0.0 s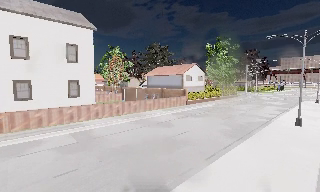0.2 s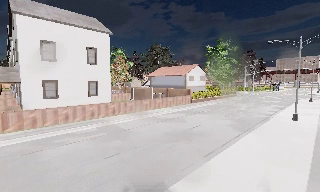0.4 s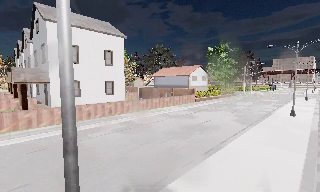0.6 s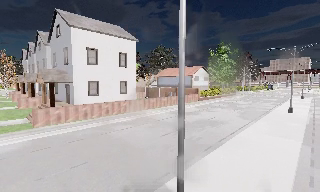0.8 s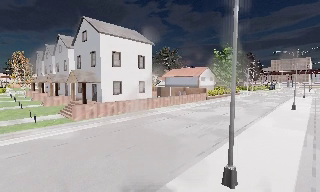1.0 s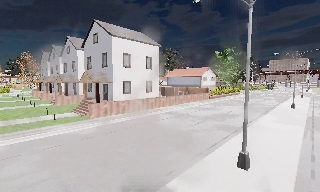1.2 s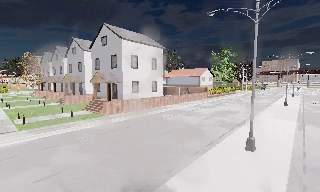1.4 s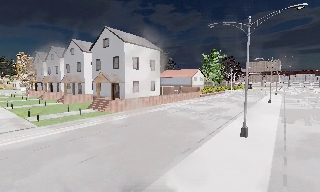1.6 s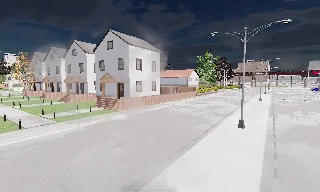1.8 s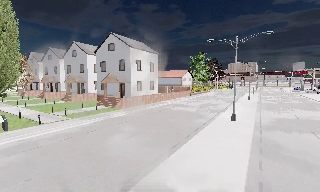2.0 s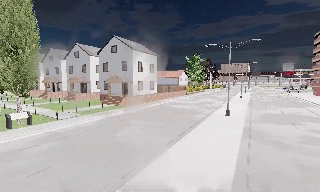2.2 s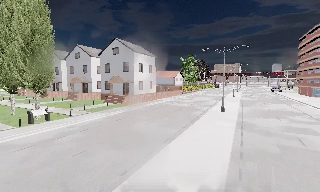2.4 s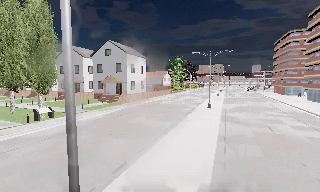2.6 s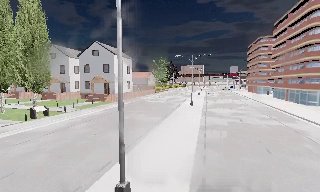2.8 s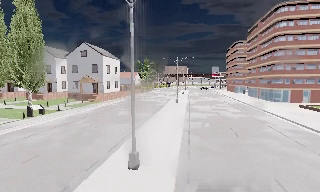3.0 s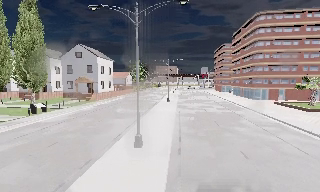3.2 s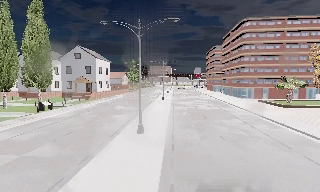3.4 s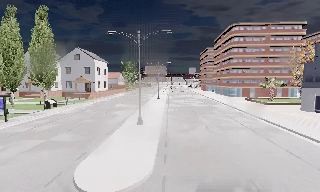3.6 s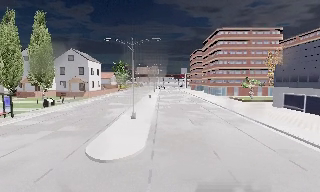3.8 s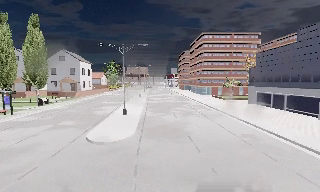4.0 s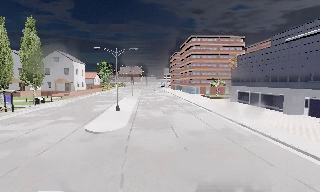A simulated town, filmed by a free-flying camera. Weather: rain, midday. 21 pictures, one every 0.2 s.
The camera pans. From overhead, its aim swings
clockwise.
0.0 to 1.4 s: The camera travels backward and to its left, about 17 m, so what stands in front gets smaller.
1.4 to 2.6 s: The camera pans to its right, which is clockwise from overhead, by about 20 degrees. It travels backward and to its left, about 14 m, so what stands in front gets smaller.
2.6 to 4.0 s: The camera pans to its right, which is clockwise from overhead, by about 20 degrees. It travels backward, about 17 m, so what stands in front gets smaller.
The film runs backward here.
